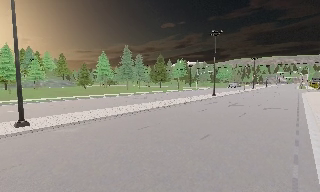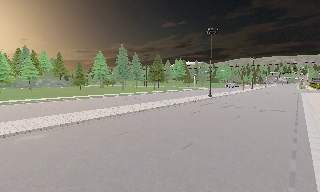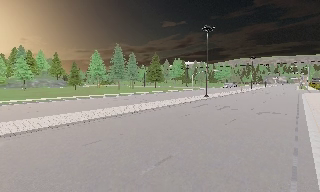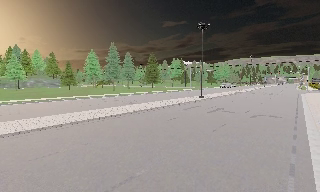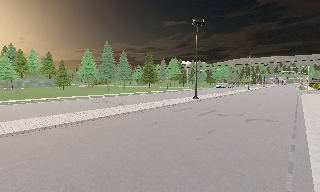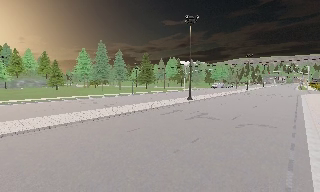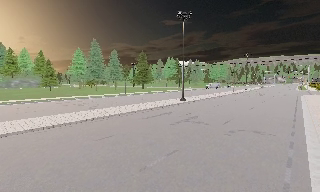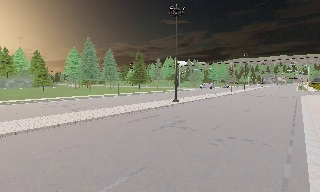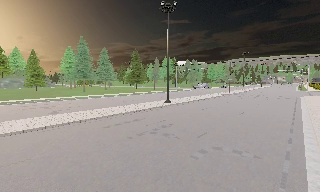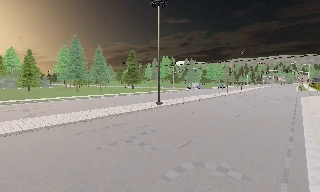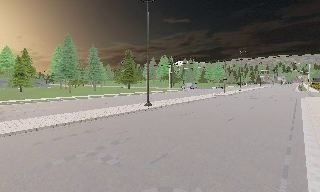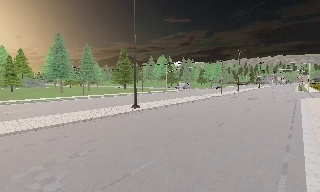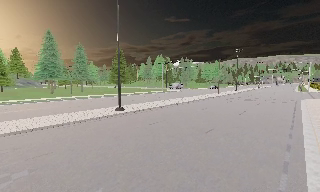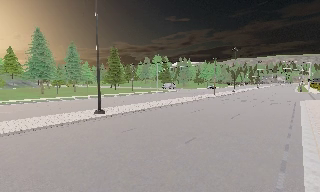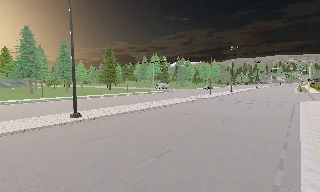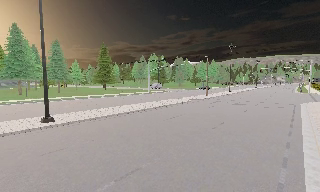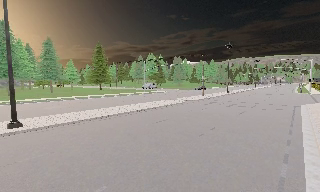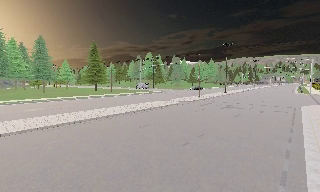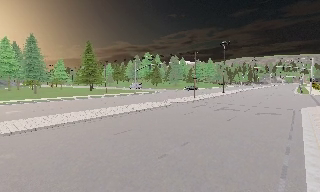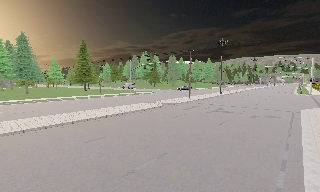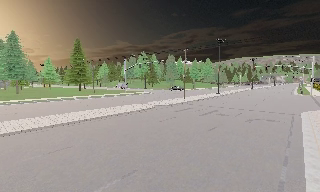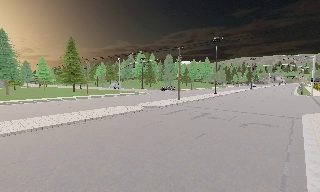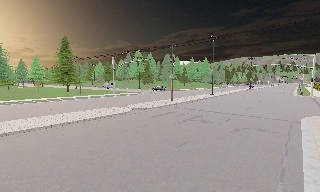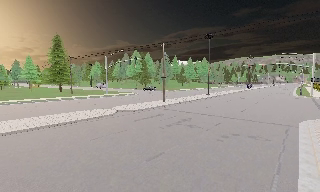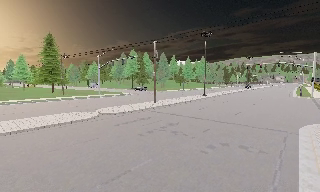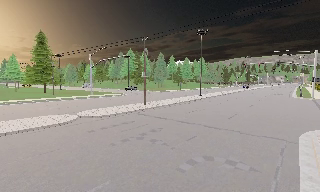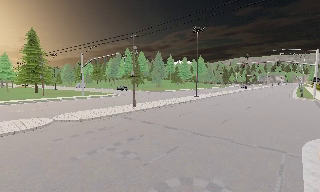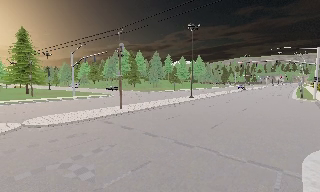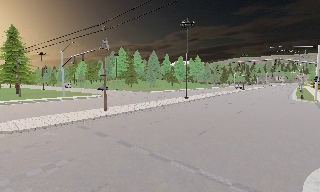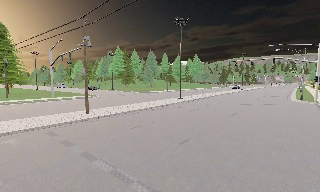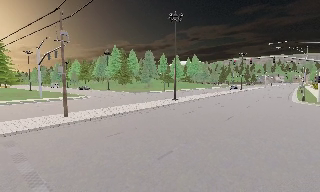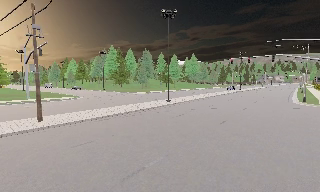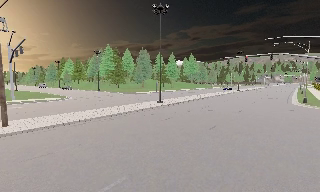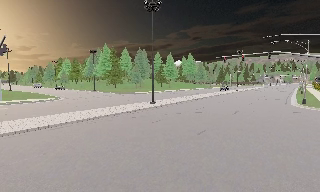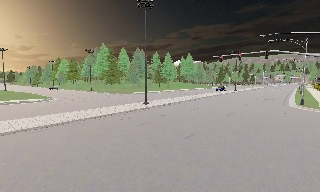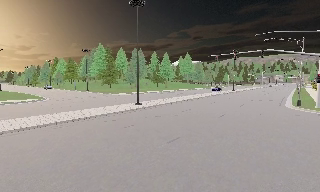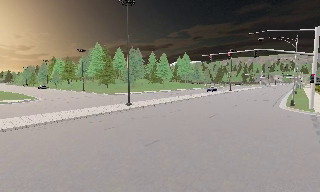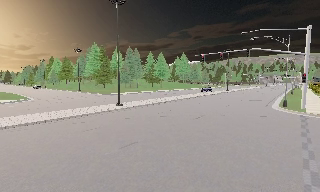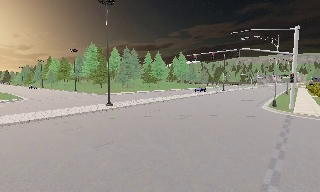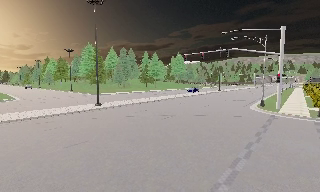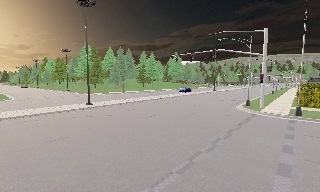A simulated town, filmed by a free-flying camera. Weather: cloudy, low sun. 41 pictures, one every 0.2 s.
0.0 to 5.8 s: The camera travels forward and to its right, about 50 m, so what stands in front looms larger.
5.8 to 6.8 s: The camera travels forward and to its right, about 7 m, so what stands in front looms larger. It loses speed.
6.8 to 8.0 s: The camera travels to its right, about 7 m, so close, fixed things drift to the left.
The film runs forward here.
